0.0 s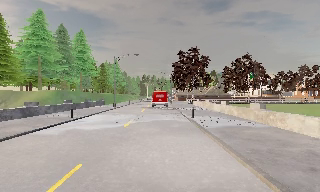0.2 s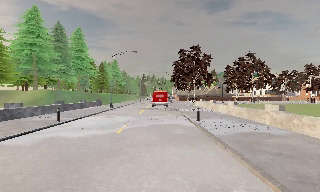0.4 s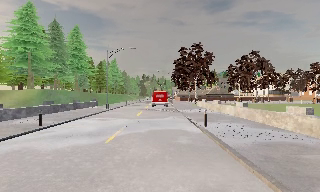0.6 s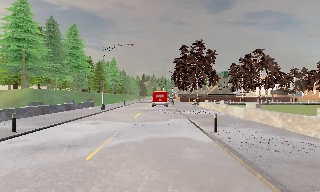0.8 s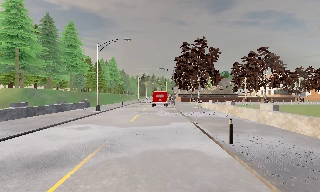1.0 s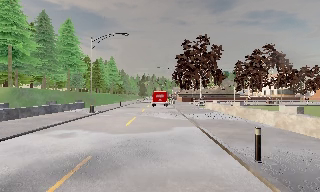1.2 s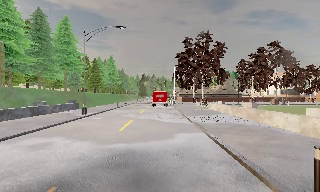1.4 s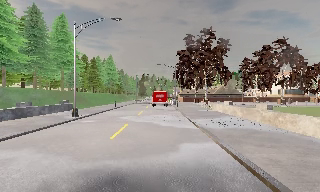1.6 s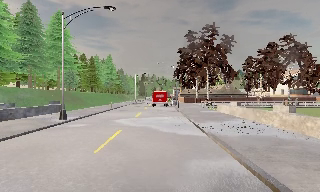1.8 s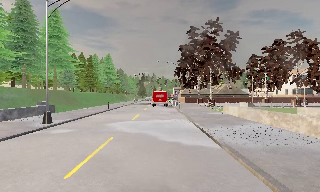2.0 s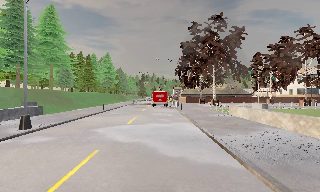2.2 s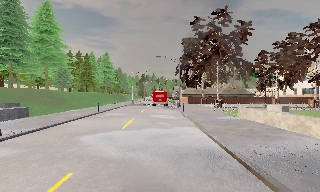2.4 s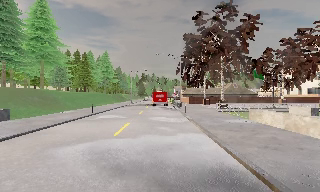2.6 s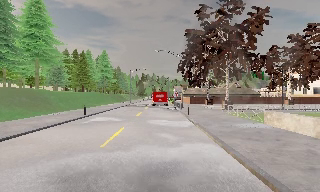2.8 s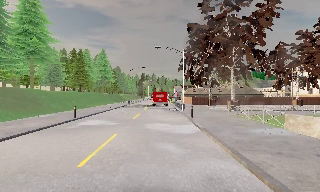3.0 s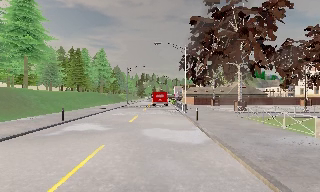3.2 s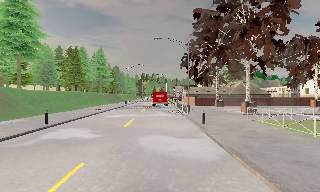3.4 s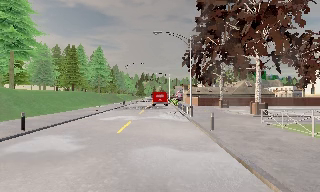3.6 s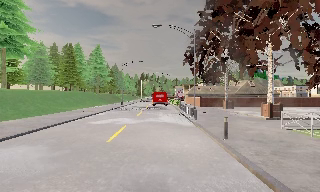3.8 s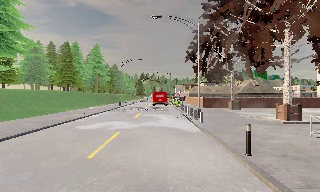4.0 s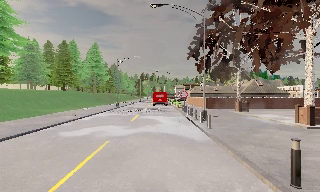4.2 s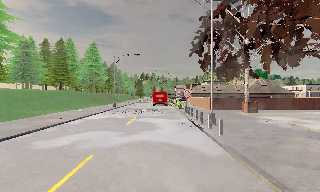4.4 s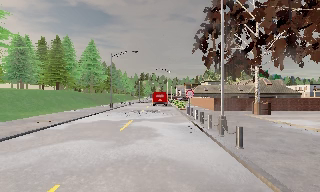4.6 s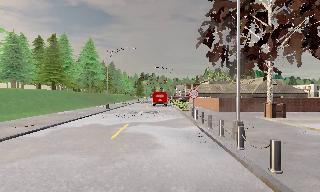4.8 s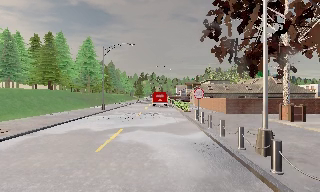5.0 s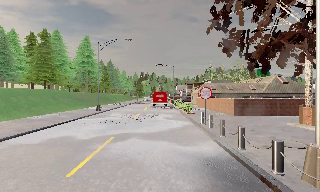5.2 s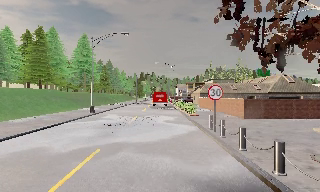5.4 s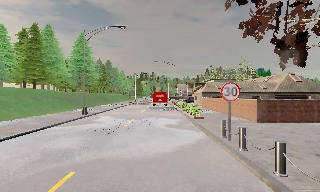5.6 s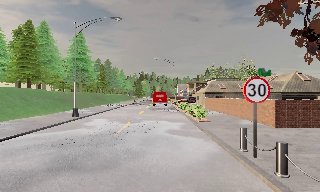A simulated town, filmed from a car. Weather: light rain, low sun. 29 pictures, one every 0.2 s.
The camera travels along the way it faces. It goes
forward.
0.0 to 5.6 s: The camera travels forward, about 45 m, so what stands in front looms larger.
The film runs forward here.
